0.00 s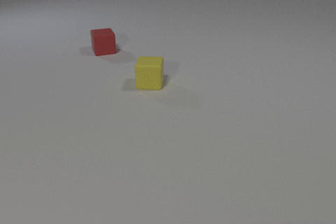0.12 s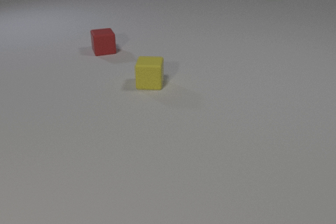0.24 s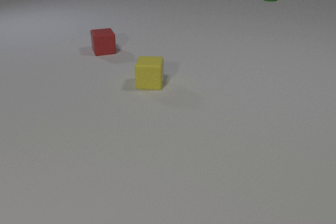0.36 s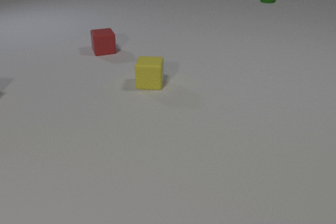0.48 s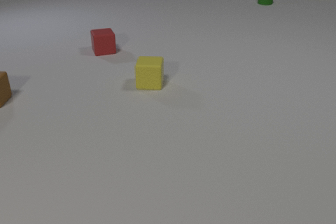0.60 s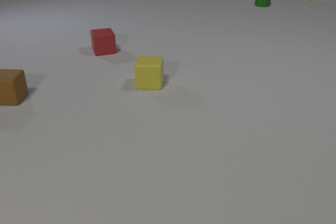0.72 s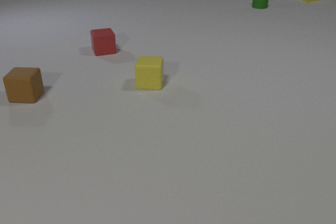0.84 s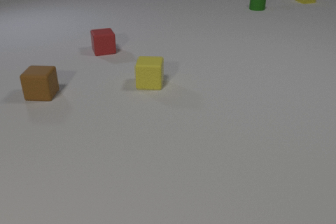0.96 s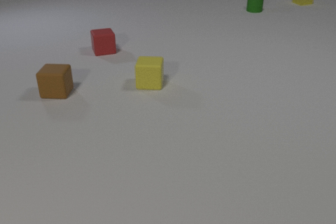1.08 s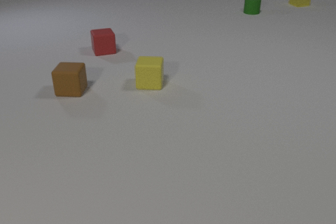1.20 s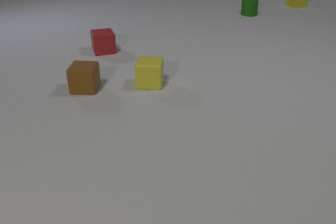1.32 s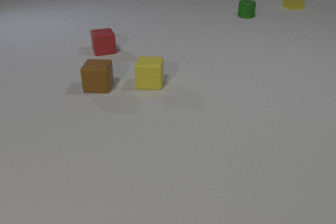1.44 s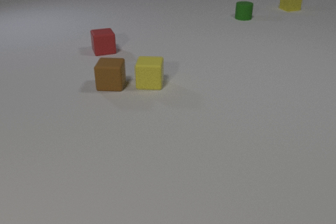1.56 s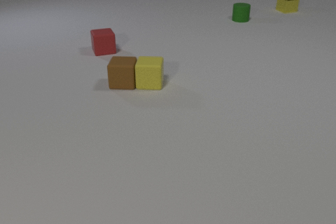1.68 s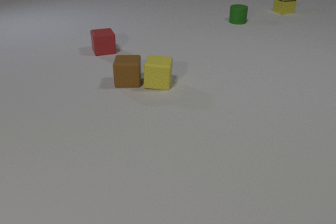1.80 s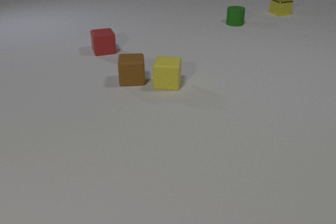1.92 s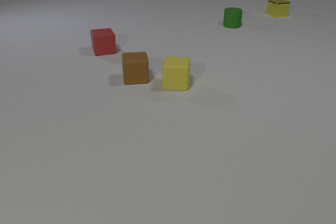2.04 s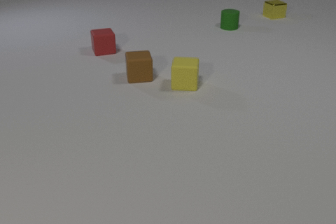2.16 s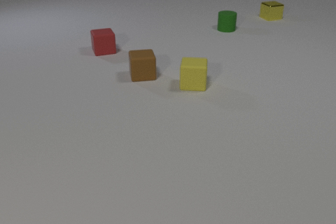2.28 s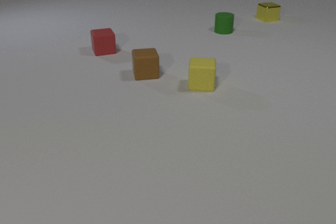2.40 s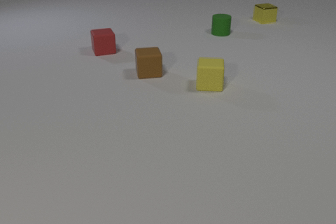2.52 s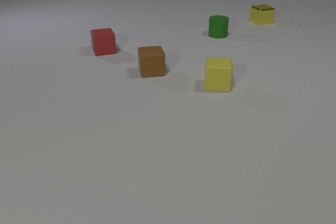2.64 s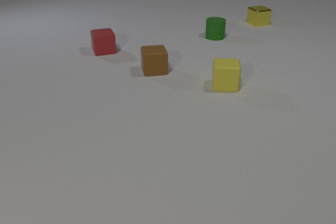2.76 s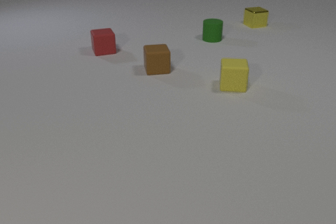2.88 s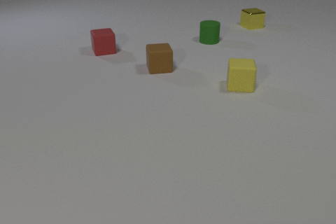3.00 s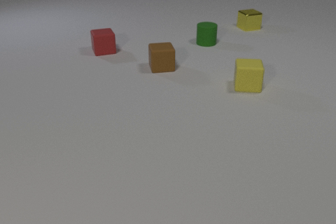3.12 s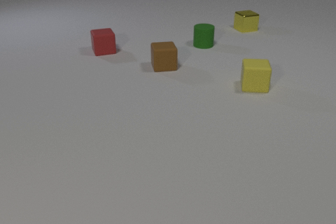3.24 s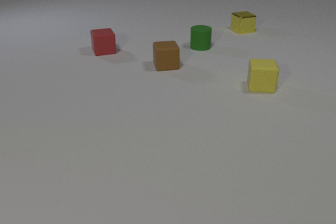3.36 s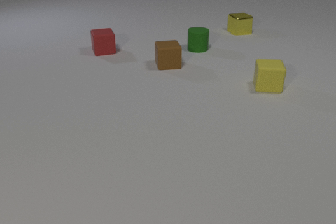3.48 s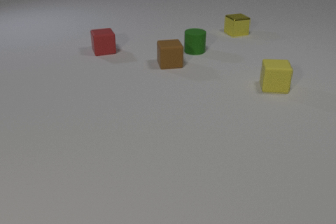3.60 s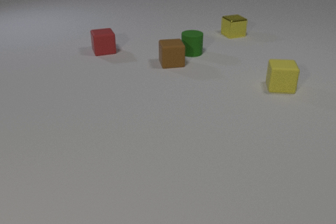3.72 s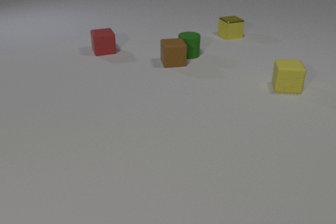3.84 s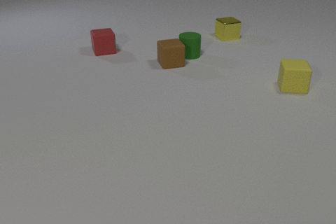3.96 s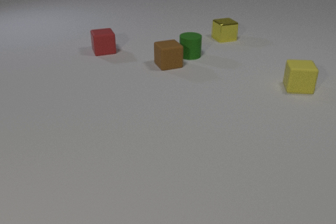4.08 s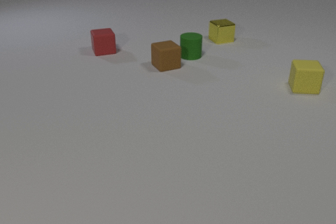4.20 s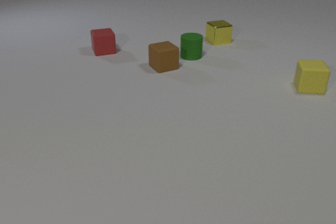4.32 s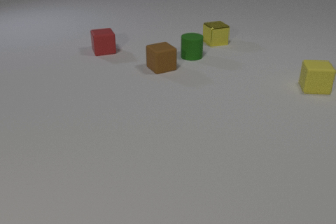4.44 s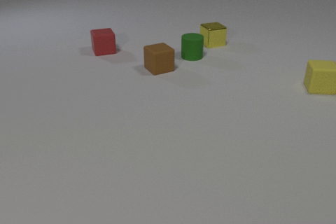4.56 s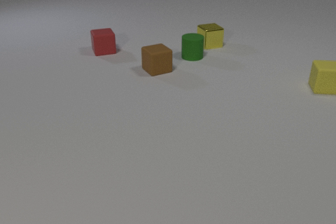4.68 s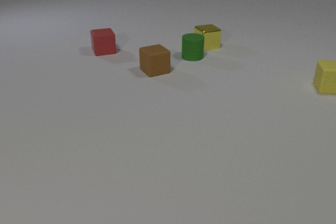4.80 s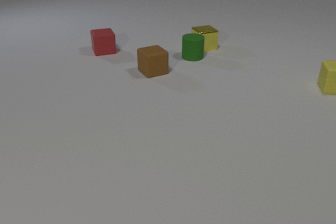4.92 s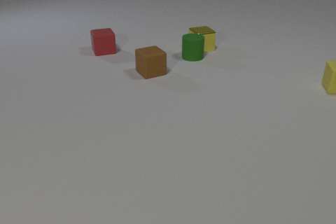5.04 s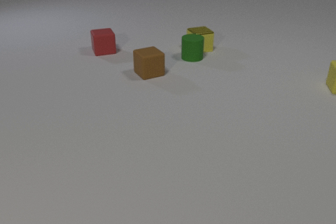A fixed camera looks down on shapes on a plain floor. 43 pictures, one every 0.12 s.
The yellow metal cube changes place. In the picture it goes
toward the camera.
The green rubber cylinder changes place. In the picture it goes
toward the camera.
0.00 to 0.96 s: The brown rubber cube comes in at the left edge, slides to the right. The green rubber cylinder slides toward the camera. The yellow metal cube comes in at the top edge, slides toward the camera and to the left.
0.96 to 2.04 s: The brown rubber cube slides to the right. The yellow rubber cube slides to the right. The green rubber cylinder slides toward the camera. The yellow metal cube slides toward the camera and to the left. The brown rubber cube and the yellow rubber cube collide.
2.04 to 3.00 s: The brown rubber cube slides away from the camera and to the right. The yellow rubber cube slides to the right. The green rubber cylinder slides toward the camera and to the left. The yellow metal cube slides toward the camera and to the left.
3.00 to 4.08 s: The brown rubber cube moves, and ends about where it began. The yellow rubber cube slides to the right. The green rubber cylinder slides toward the camera and to the left. The yellow metal cube slides toward the camera and to the left. The brown rubber cube and the green rubber cylinder collide.
4.08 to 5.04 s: The brown rubber cube slides toward the camera and to the left. The yellow rubber cube slides to the right. The green rubber cylinder slides toward the camera. The yellow metal cube slides toward the camera and to the left. The green rubber cylinder and the yellow metal cube collide.
Are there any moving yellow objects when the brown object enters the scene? yes.
How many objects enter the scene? 2.
What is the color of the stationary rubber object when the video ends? red.
